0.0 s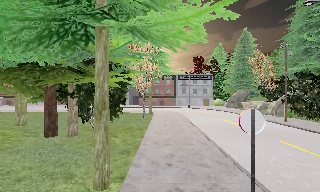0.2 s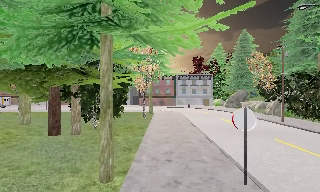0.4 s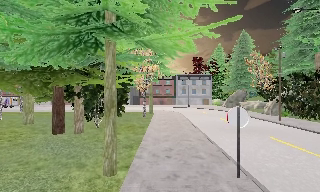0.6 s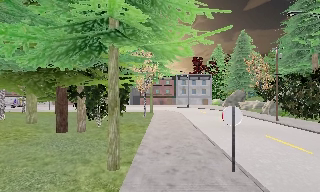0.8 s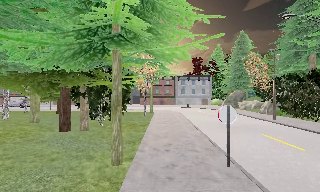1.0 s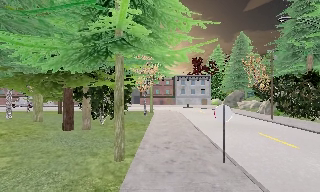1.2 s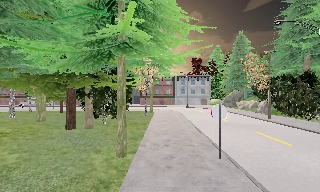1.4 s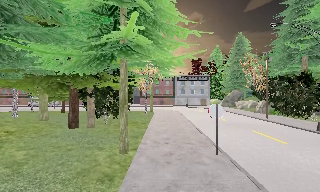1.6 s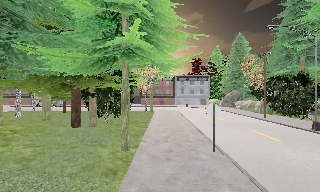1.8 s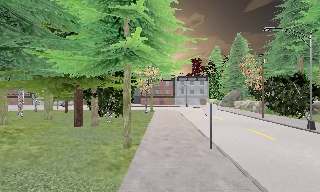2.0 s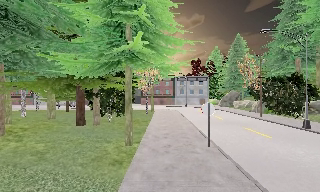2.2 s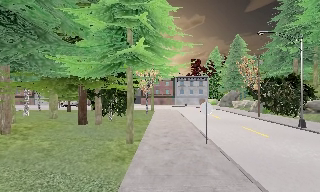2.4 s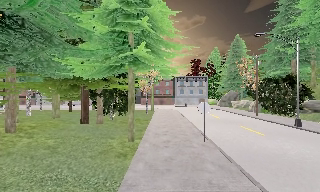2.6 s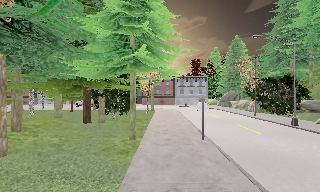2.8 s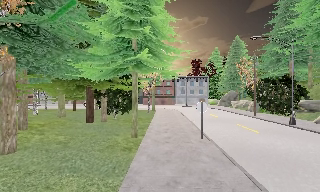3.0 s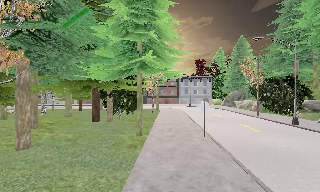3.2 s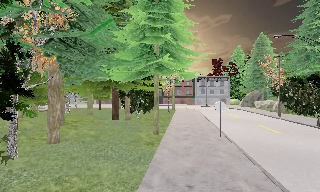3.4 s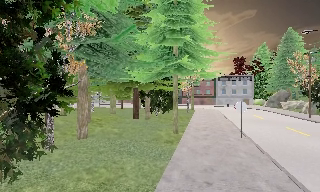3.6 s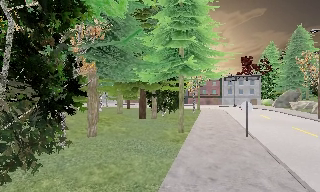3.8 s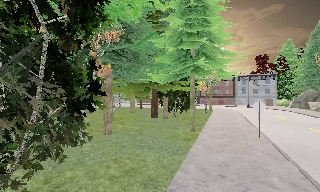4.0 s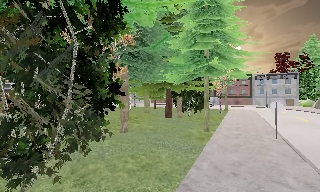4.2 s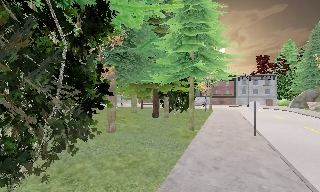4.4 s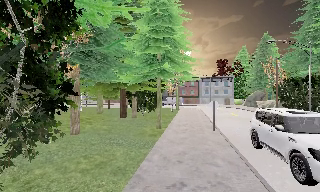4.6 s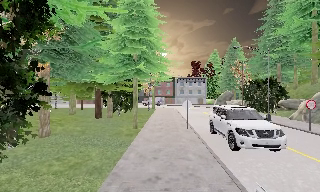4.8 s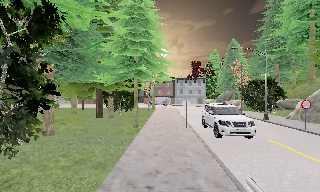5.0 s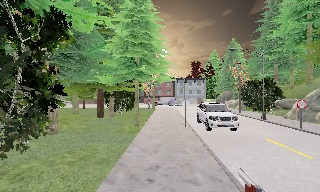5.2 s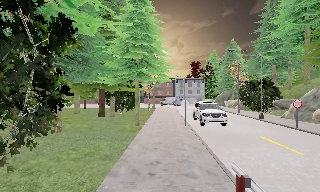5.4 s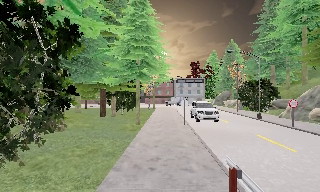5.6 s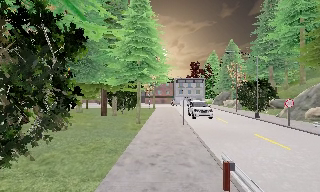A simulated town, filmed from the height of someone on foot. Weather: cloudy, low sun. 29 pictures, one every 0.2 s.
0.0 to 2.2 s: The camera travels backward, about 4 m, so what stands in front gets smaller.
2.2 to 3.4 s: The camera swings to its left by about 15 degrees, and the scene slides to the right. It travels backward, about 2 m, so what stands in front gets smaller.
3.4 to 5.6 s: The camera pans to its right, which is clockwise from overhead, by about 15 degrees. It travels backward, about 3.5 m, so what stands in front gets smaller.
The film runs backward here.
